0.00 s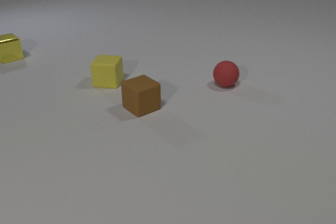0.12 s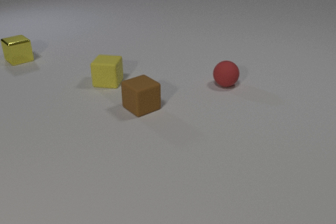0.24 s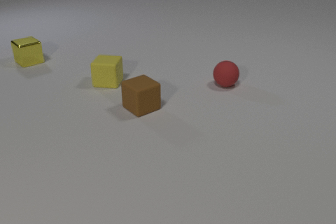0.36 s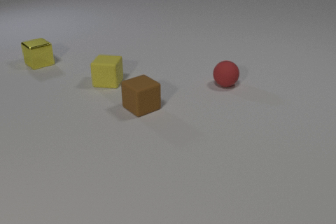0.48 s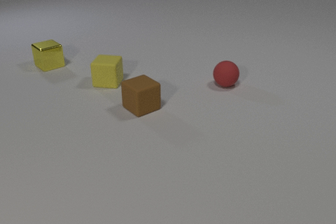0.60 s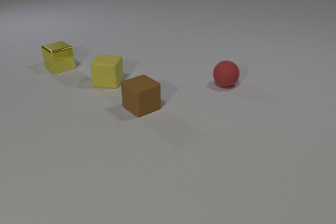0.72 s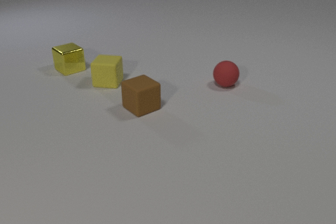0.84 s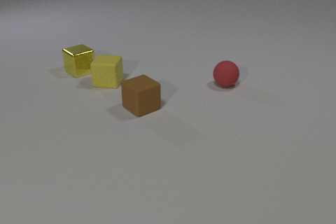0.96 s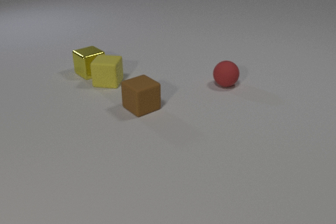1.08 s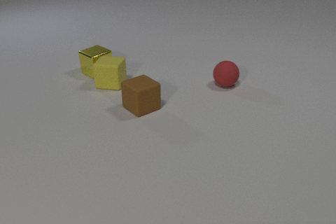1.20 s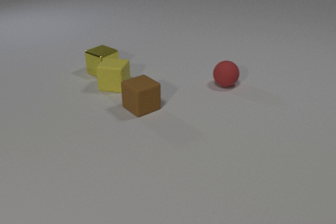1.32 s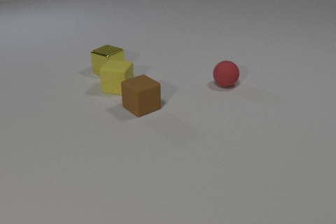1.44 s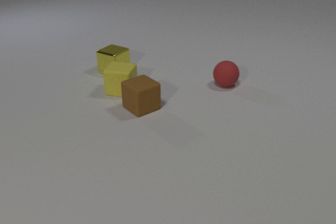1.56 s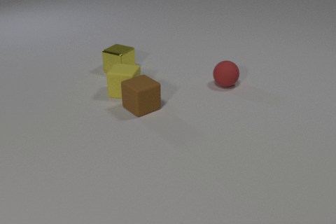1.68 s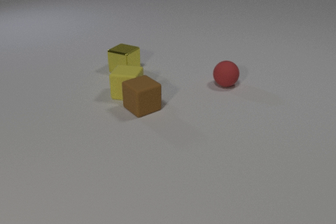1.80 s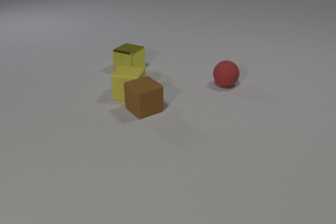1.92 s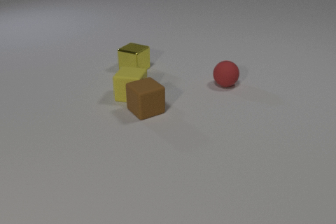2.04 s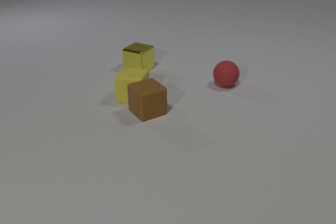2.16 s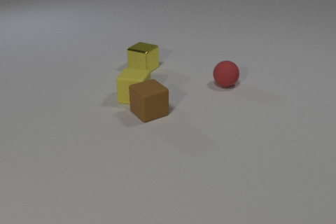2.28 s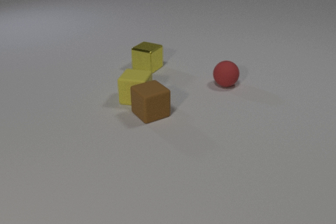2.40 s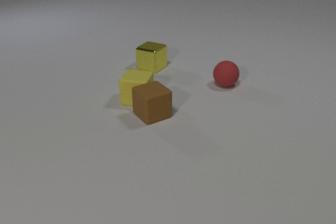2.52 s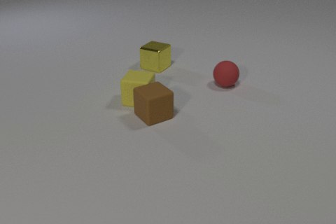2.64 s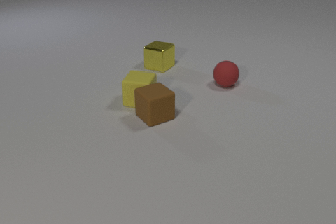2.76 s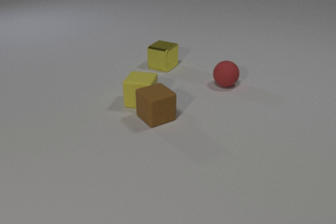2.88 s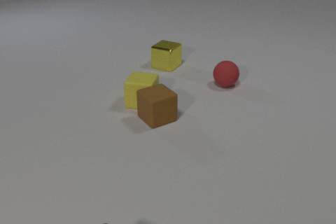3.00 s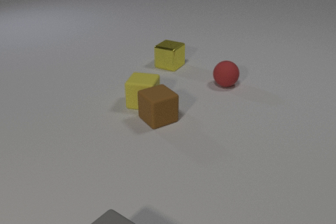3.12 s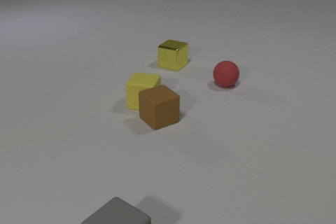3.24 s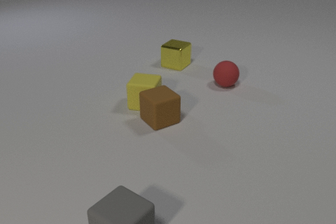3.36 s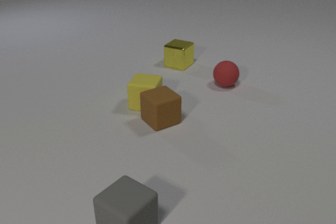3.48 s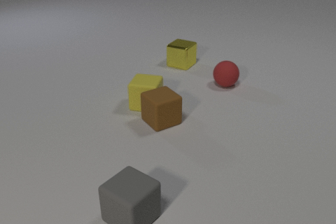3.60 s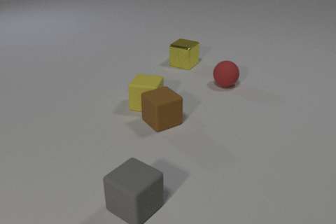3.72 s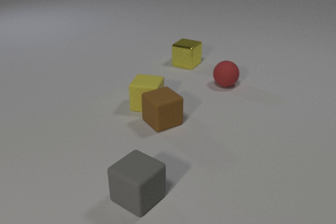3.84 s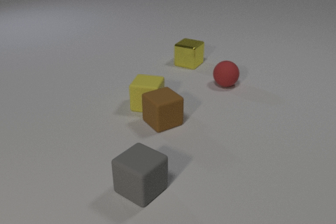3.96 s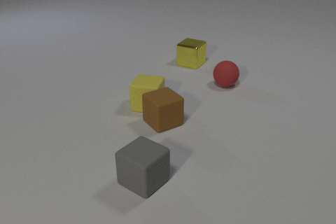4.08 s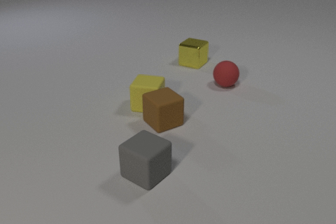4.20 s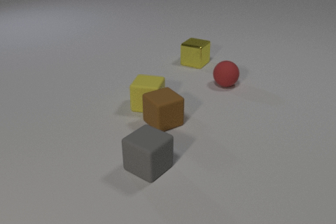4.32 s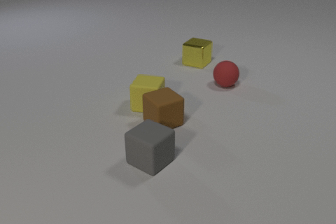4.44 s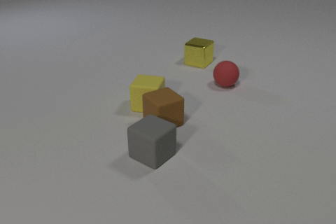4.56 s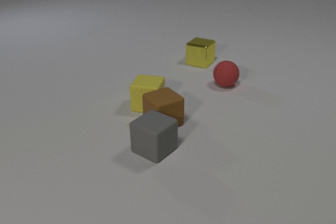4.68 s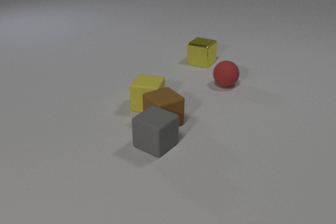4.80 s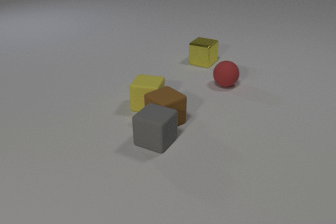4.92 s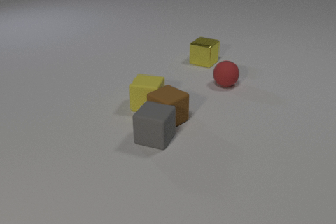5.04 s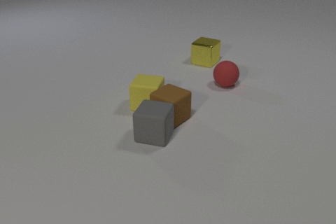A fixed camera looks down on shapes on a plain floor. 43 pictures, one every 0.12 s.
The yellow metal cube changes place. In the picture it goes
to the right.
0.00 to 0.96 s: The yellow metal cube slides to the right and toward the camera.
0.96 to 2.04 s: The yellow metal cube slides to the right, spins counterclockwise seen from above by about 15 degrees, its near face sliding to the right. The yellow rubber cube slides toward the camera and to the right. The brown rubber cube slides toward the camera and to the right. The yellow metal cube and the yellow rubber cube collide. The yellow rubber cube and the brown rubber cube collide.
2.04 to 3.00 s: The yellow metal cube slides to the right. The yellow rubber cube slides toward the camera and to the right. The brown rubber cube slides toward the camera and to the right. The gray rubber cube comes in at the bottom edge, slides away from the camera.
3.00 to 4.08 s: The yellow metal cube slides to the right. The yellow rubber cube slides toward the camera. The brown rubber cube slides toward the camera. The gray rubber cube slides away from the camera.
4.08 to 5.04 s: The yellow metal cube slides to the right. The brown rubber cube slides away from the camera and to the right. The gray rubber cube slides away from the camera, spins counterclockwise seen from above by about 15 degrees, its near face sliding to the right. The brown rubber cube and the gray rubber cube collide.
How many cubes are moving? 4.
What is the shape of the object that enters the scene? cube.
What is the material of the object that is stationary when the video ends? rubber.
